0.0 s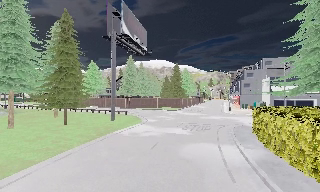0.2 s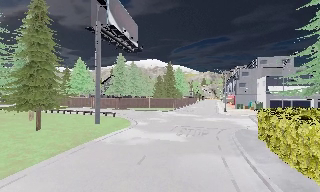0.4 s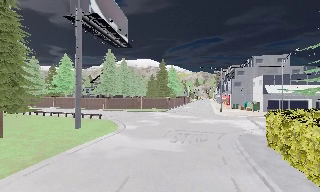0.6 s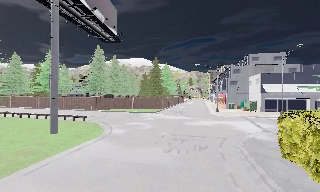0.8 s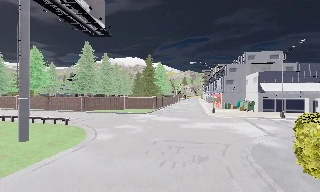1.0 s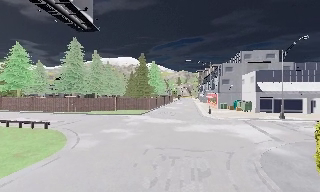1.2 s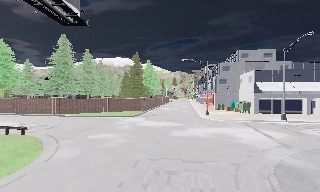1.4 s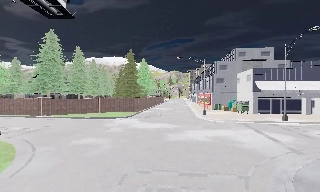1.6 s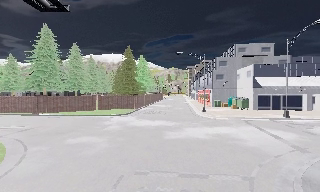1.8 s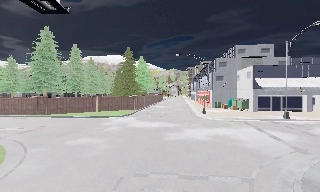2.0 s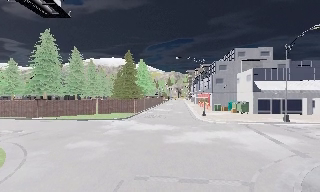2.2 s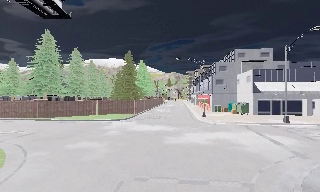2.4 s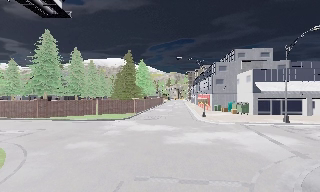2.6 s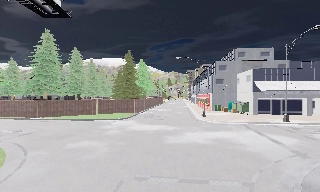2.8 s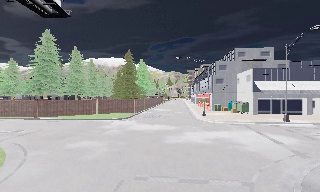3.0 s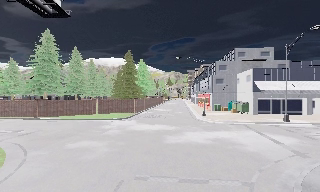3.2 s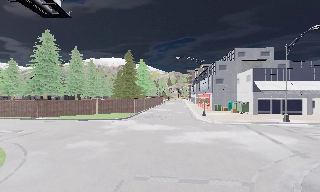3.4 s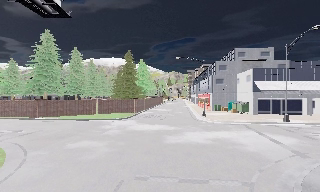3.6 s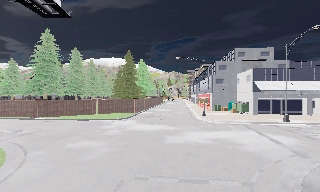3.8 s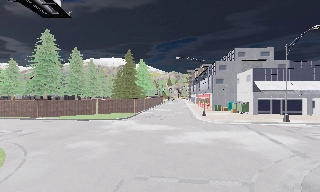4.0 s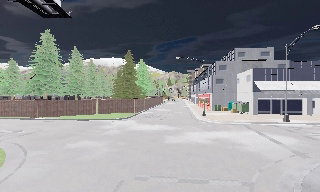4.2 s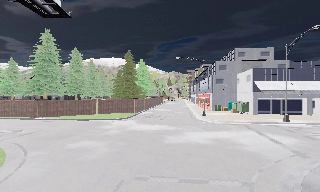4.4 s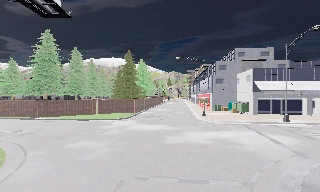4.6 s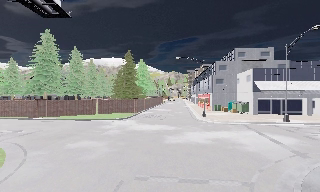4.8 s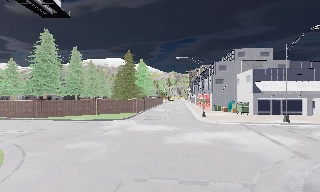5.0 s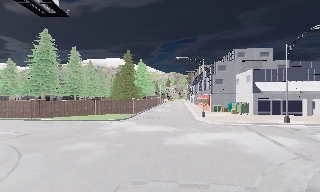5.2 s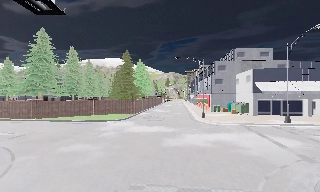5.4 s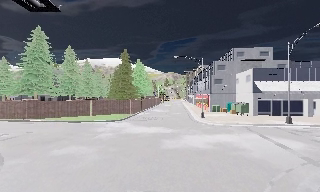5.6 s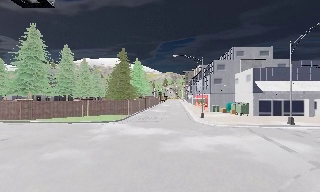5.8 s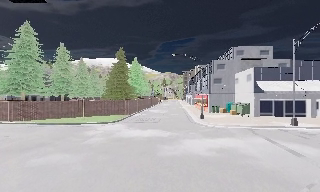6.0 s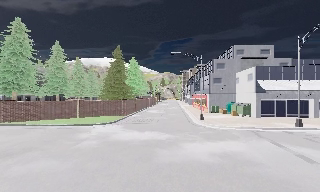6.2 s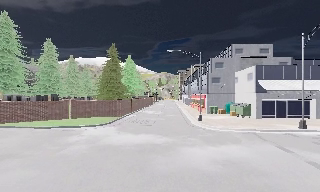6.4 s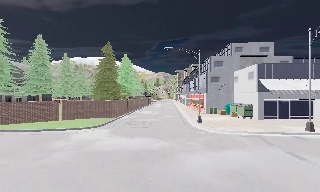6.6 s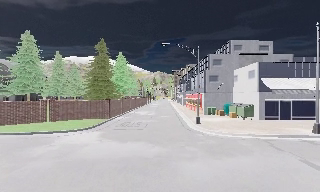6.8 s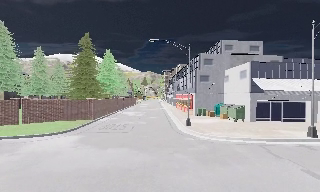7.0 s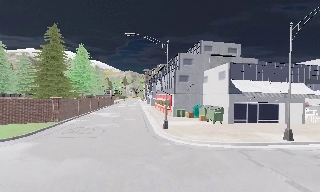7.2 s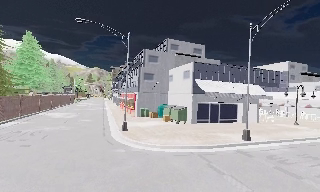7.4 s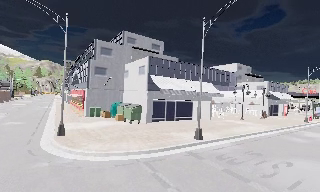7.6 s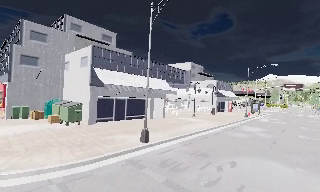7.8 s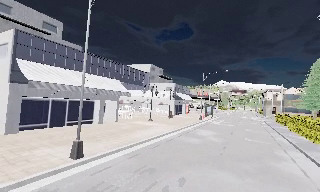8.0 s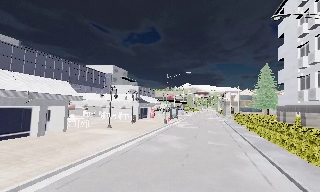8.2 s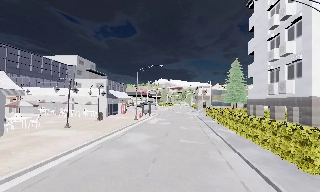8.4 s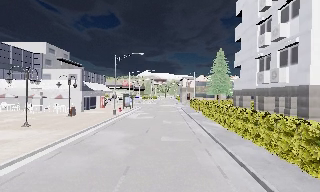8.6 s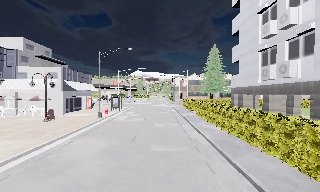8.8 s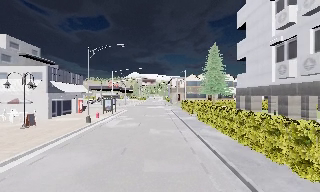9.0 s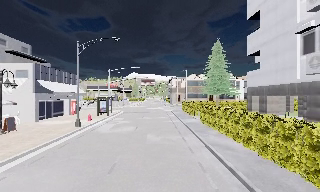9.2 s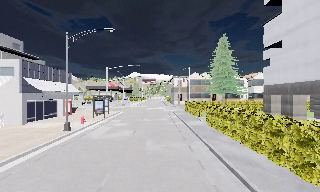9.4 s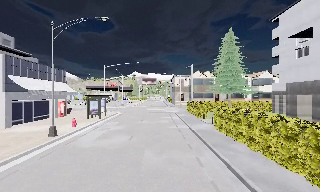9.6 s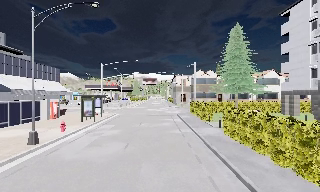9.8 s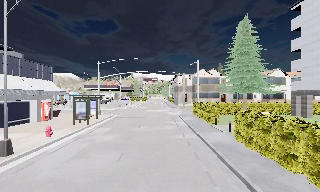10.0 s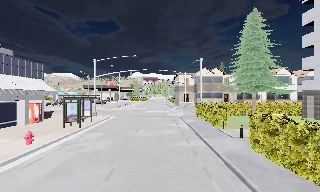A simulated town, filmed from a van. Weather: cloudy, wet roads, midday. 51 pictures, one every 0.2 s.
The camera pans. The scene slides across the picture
to the left.
The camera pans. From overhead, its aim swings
clockwise.
0.0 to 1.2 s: The camera swings to its right by about 15 degrees, and the scene slides to the left. It travels forward, about 10 m, so what stands in front looms larger.
1.2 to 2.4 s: The camera travels forward, about 1.5 m, so what stands in front looms larger. It loses speed.
2.4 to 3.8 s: The camera keeps its place and its aim.
3.8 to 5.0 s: The camera shifts only a little, or ends up much as it began.
5.0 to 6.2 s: The camera travels forward, about 3.5 m, so what stands in front looms larger. It gains speed.
6.2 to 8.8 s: The camera swings to its right by about 95 degrees, and the scene slides to the left. It travels forward, about 20 m. It gains speed.
8.8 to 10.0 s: The camera travels forward, about 10 m, so what stands in front looms larger.
The film runs forward here.
